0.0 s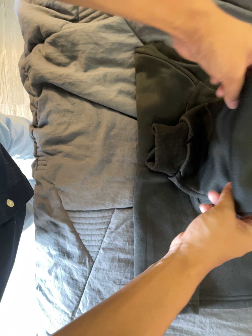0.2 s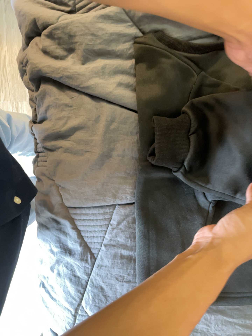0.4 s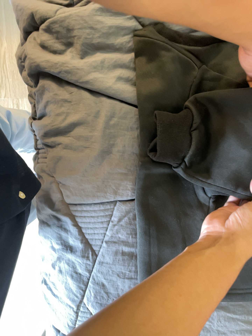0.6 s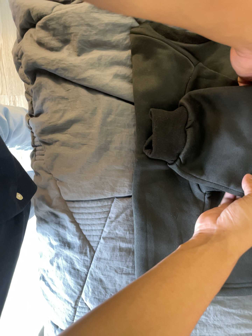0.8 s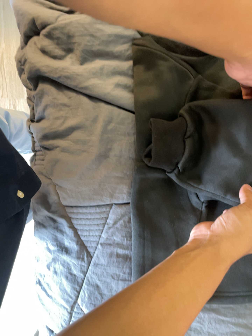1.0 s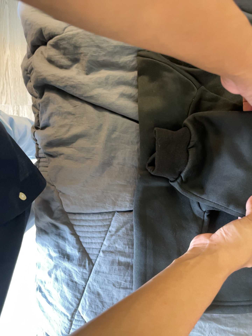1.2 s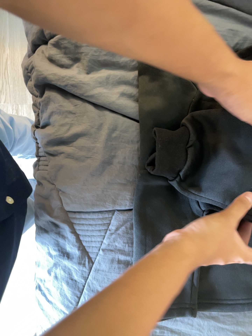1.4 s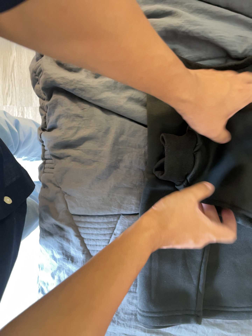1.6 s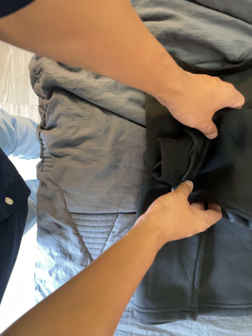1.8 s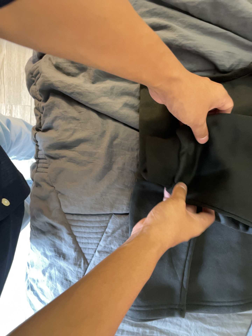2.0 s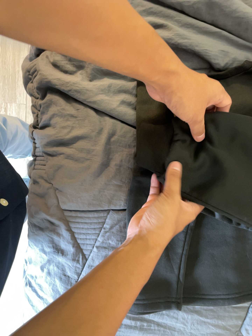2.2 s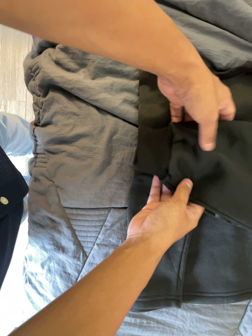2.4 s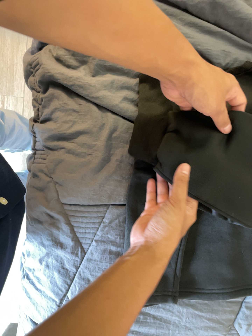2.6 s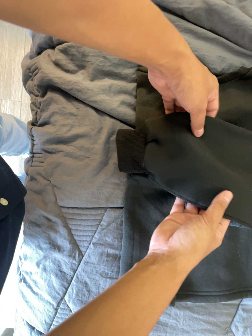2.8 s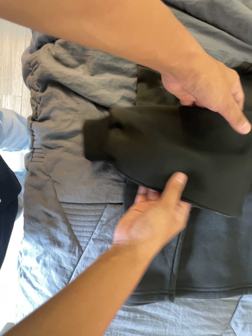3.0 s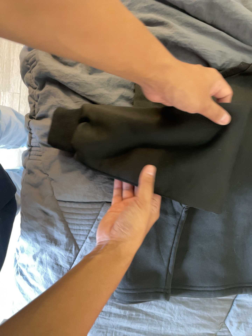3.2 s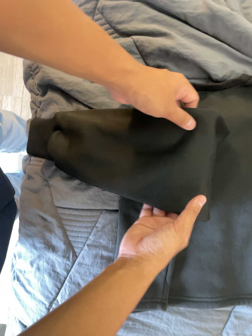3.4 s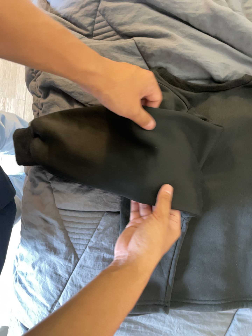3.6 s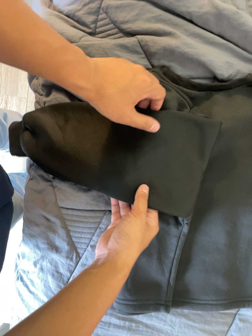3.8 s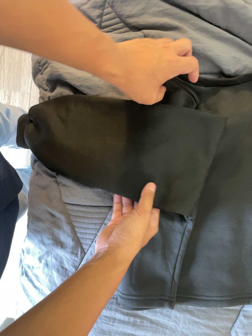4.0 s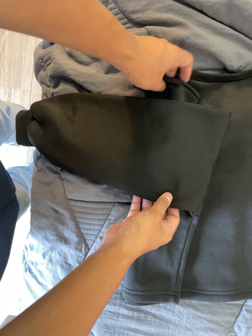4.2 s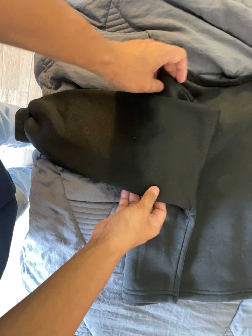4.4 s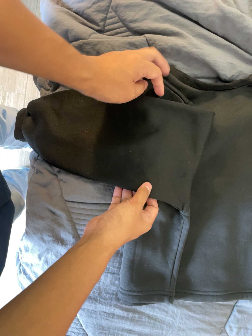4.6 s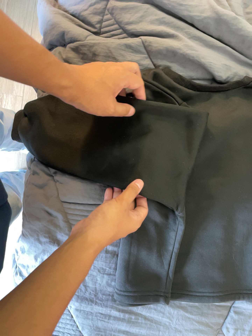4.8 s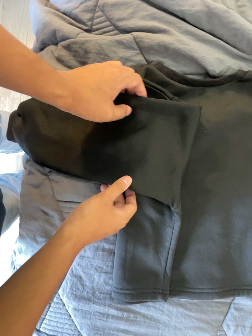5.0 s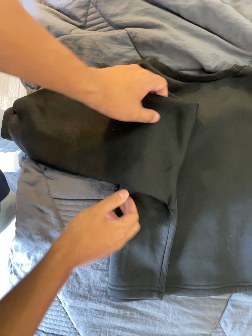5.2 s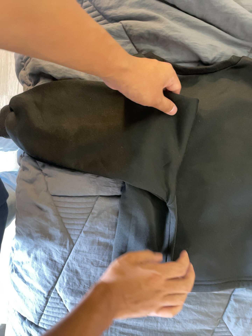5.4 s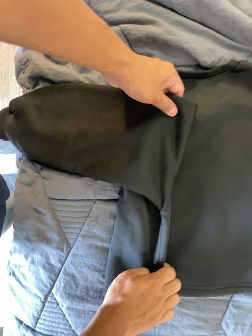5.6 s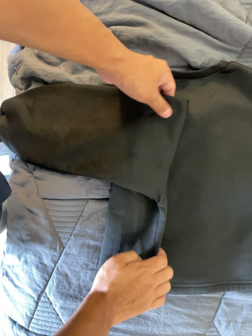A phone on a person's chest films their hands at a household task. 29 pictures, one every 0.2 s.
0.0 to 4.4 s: The camera travels to its left and backward, about 8 cm.
4.4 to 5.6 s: The camera travels to its right, about 6 cm, so close, fixed things drift to the left.
The film runs backward here.
